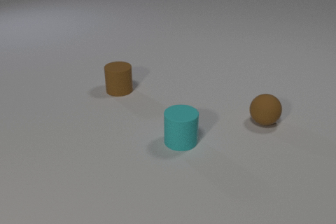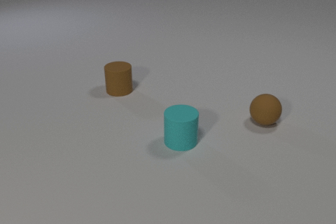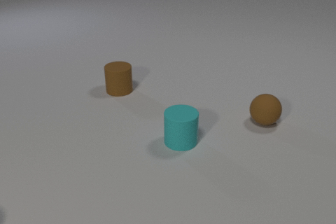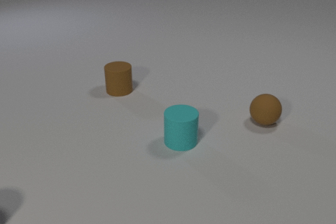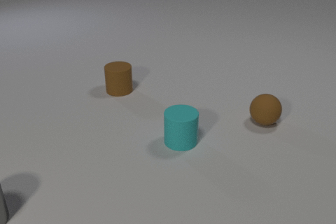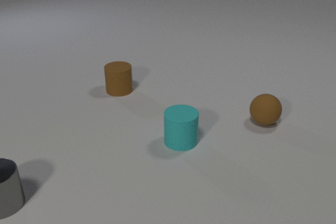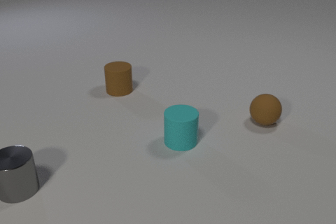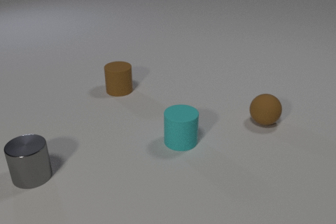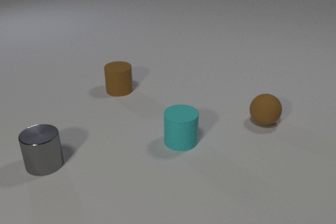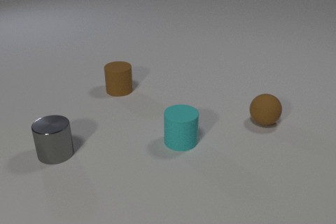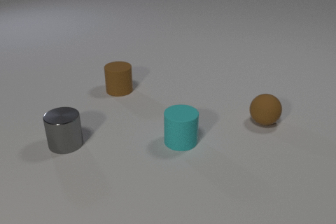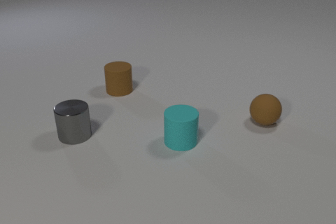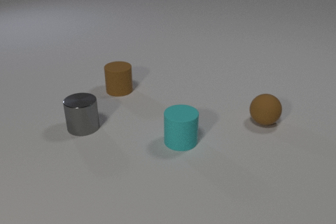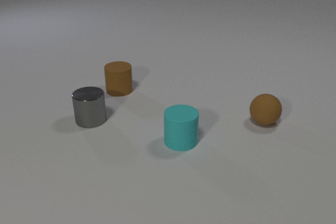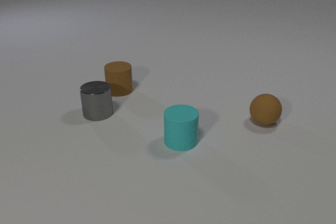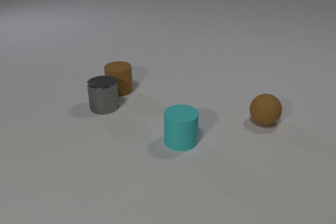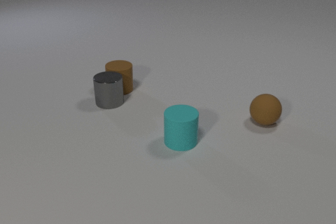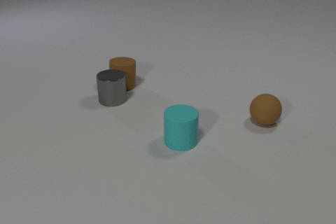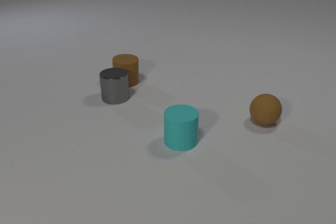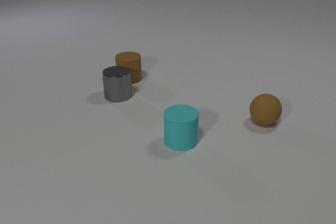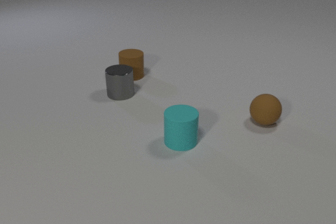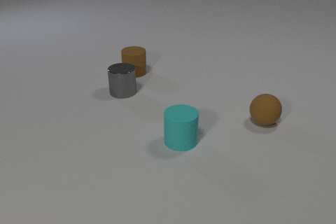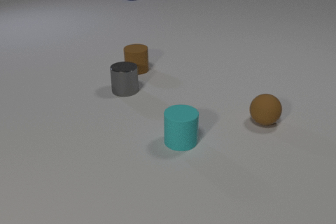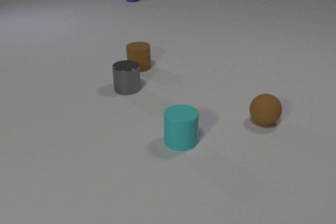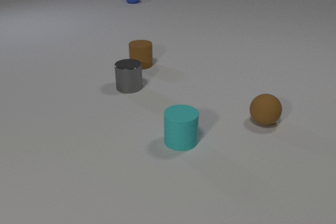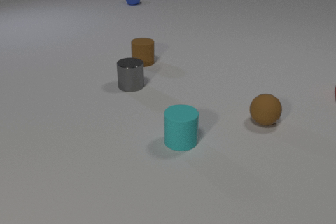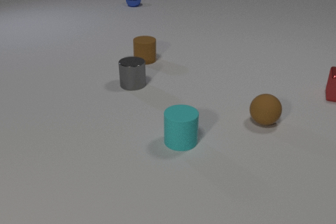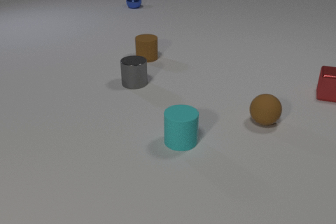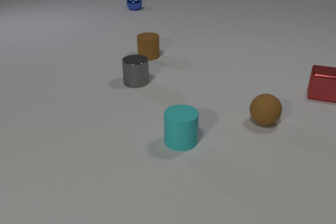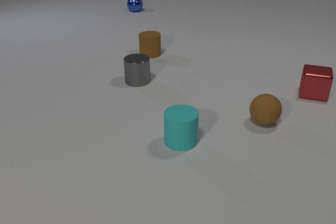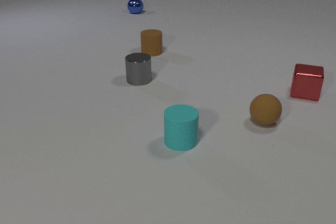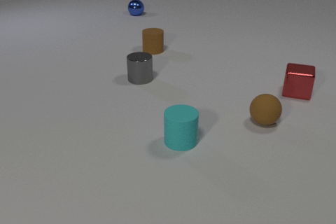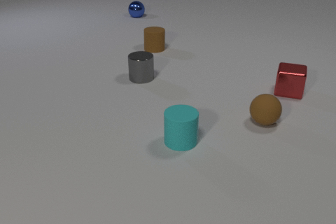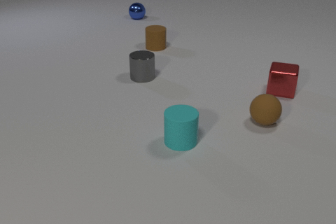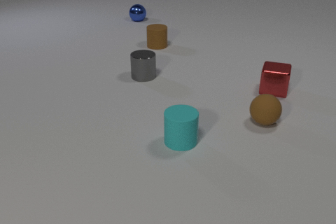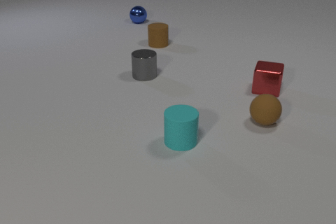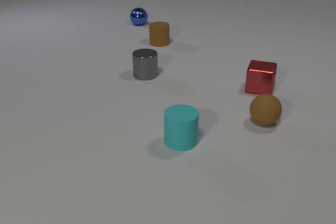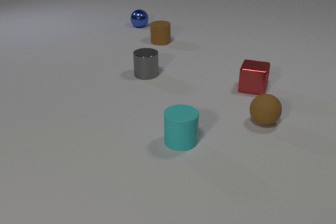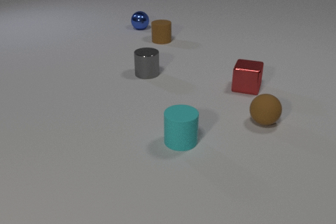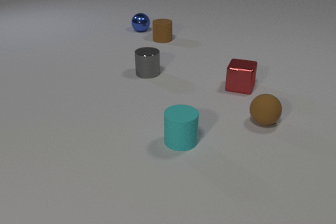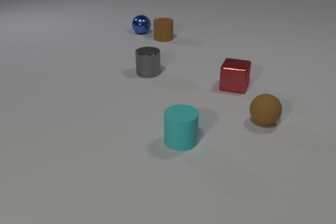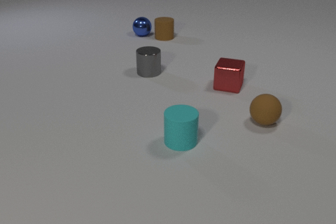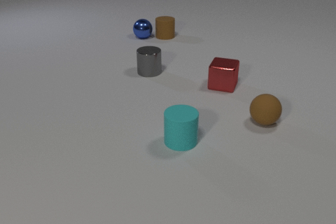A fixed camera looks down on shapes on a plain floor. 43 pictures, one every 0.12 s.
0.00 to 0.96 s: The gray metal cylinder comes in at the left edge, slides away from the camera and to the right.
0.96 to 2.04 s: The gray metal cylinder slides away from the camera and to the right. The brown rubber cylinder slides away from the camera. The gray metal cylinder and the brown rubber cylinder collide.
2.04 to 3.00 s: The gray metal cylinder slides away from the camera and to the right. The brown rubber cylinder slides away from the camera. The blue metal sphere comes in at the top edge, rolls toward the camera.
3.00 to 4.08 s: The gray metal cylinder slides away from the camera and to the right. The brown rubber cylinder slides away from the camera. The blue metal sphere rolls toward the camera. The red metal cube slides to the left.
4.08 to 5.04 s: The gray metal cylinder slides away from the camera and to the right. The brown rubber cylinder slides away from the camera. The blue metal sphere rolls toward the camera. The red metal cube slides to the left.
What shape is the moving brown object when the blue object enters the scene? cylinder.
How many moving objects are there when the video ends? 4.
What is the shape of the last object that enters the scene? cube.
